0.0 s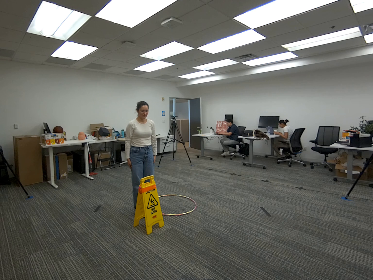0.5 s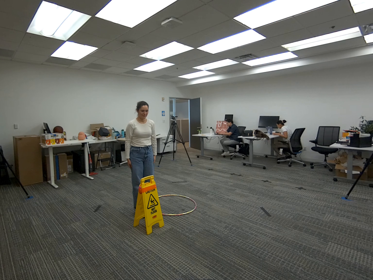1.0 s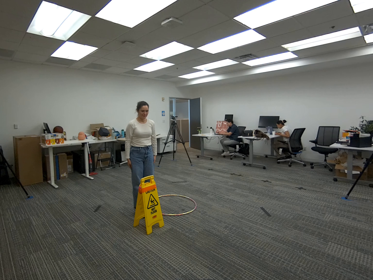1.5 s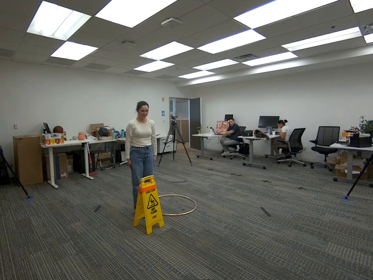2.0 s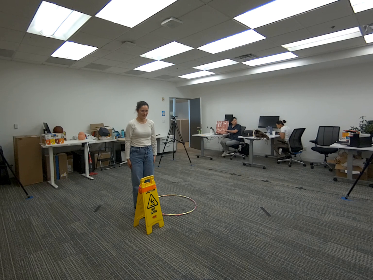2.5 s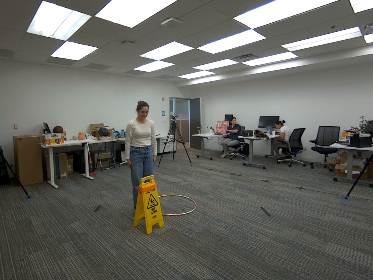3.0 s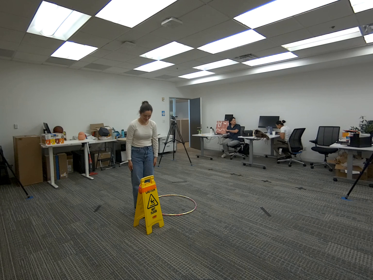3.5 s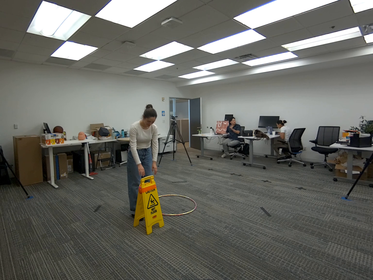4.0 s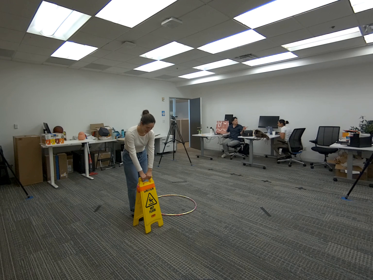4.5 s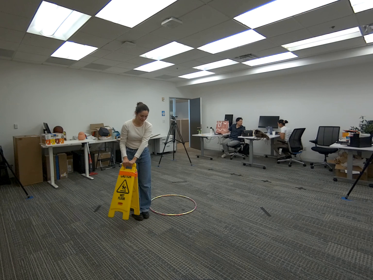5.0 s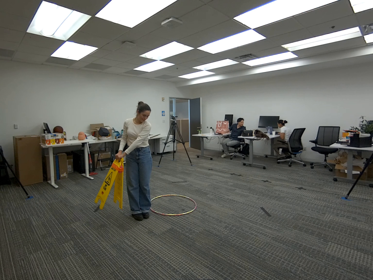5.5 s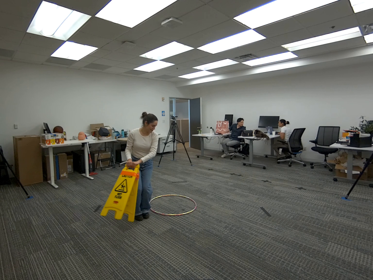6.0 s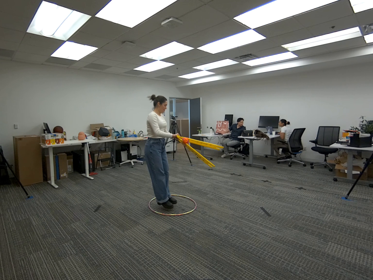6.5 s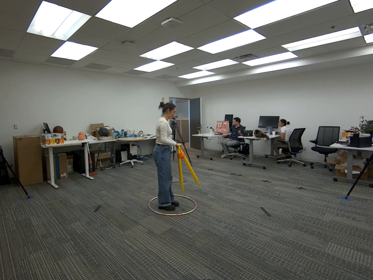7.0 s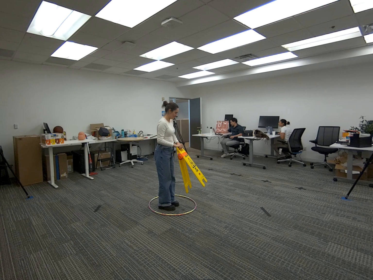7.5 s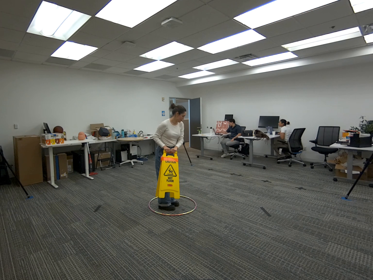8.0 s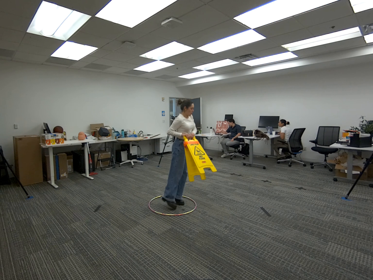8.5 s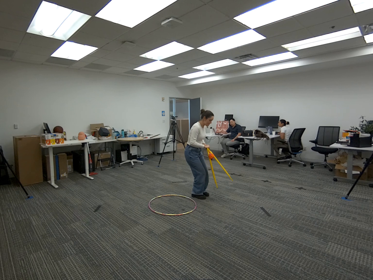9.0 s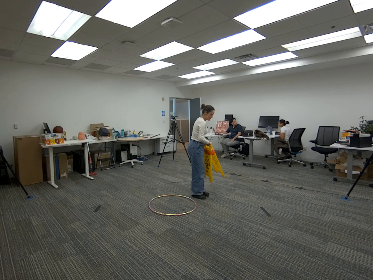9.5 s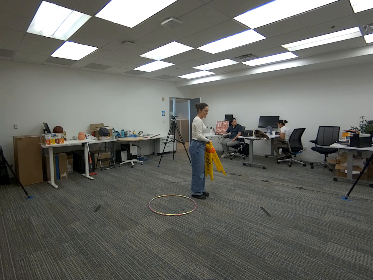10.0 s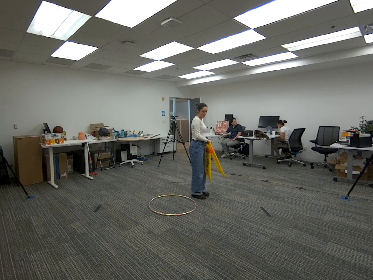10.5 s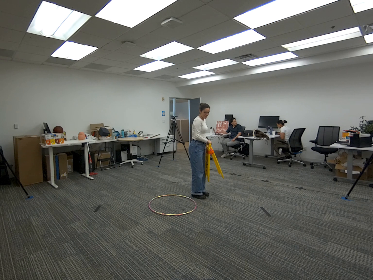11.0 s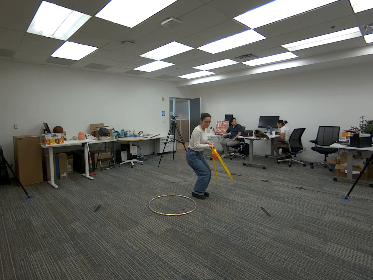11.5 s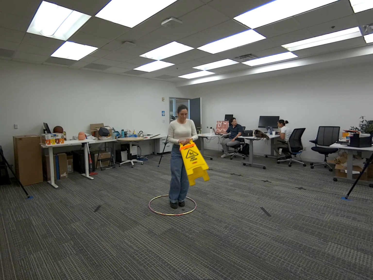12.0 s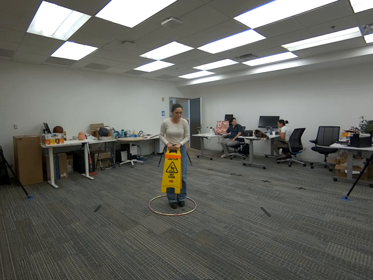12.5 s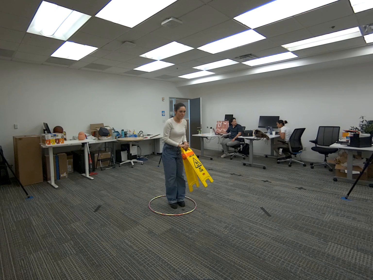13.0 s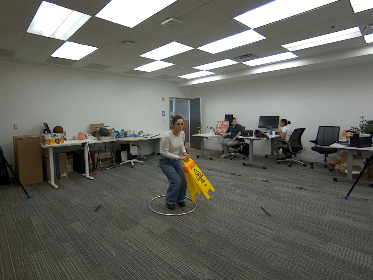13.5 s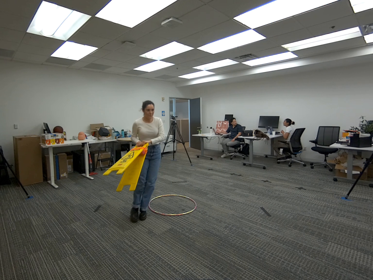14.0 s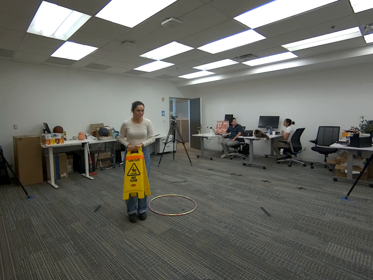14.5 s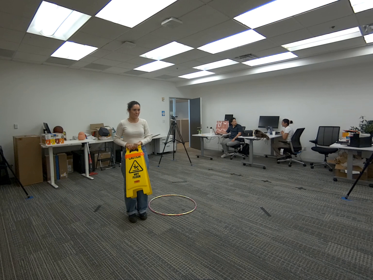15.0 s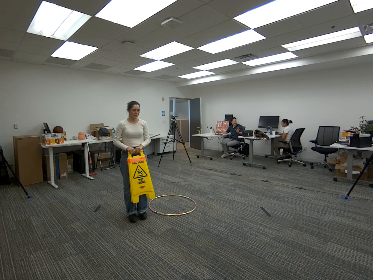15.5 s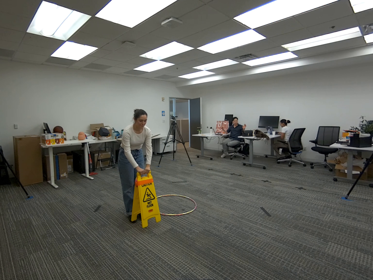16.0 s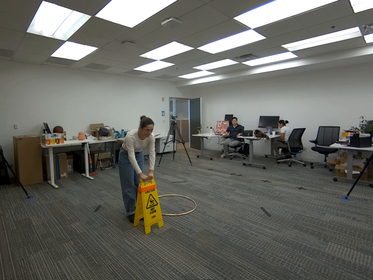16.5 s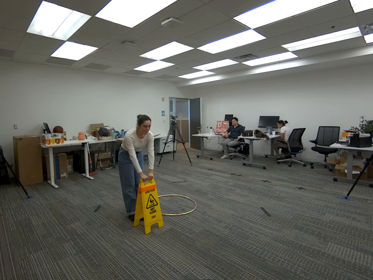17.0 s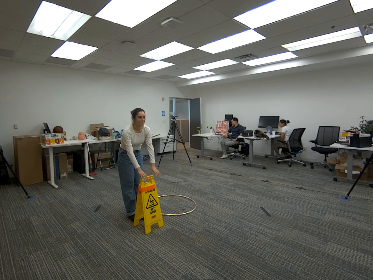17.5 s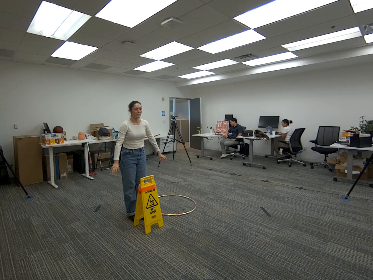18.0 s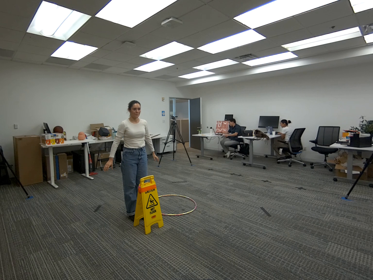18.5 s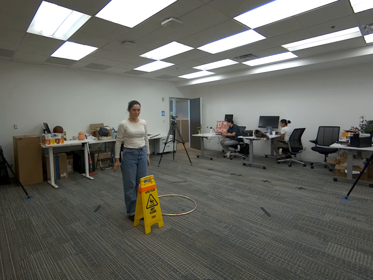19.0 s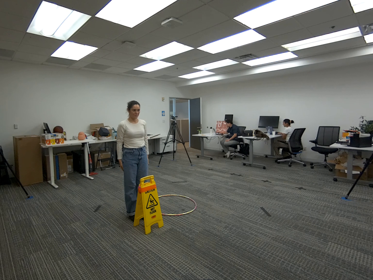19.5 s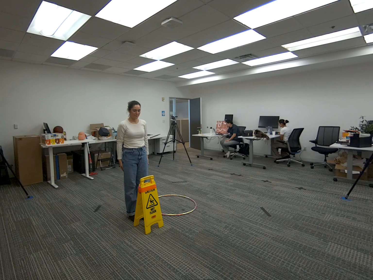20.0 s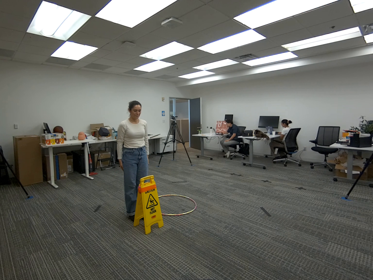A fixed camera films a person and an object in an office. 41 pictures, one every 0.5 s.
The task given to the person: Walk to the wet floor sign standing upright on the floor and hold onto it. While maintaining your grip on the sign, walk toward the hula hoop and jump, spinning over the hoop. Continue jumping and spinning over the hoop a few times until the end of the scene, then place the sign back on the ground.
